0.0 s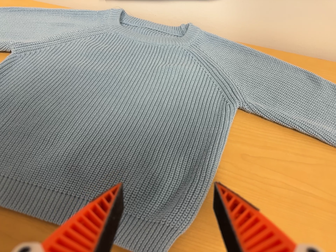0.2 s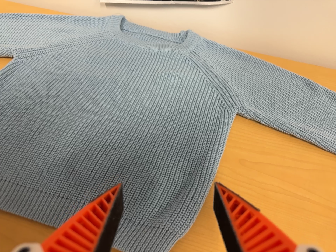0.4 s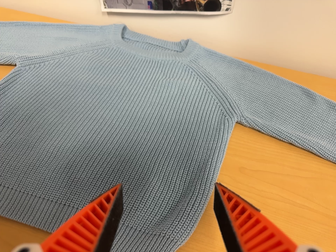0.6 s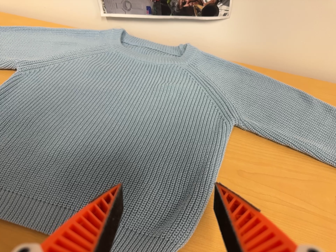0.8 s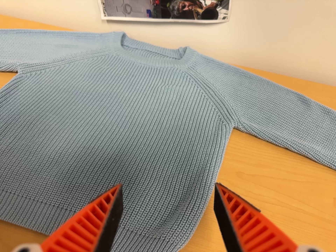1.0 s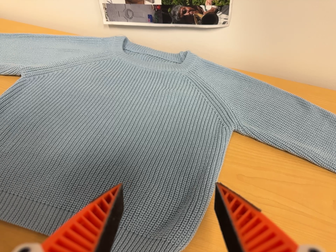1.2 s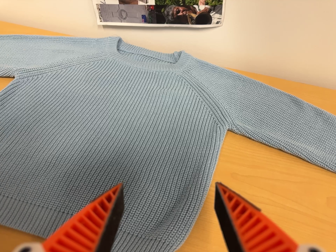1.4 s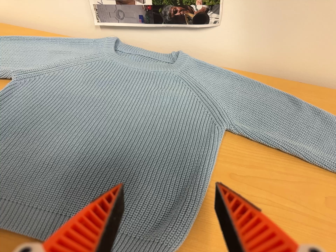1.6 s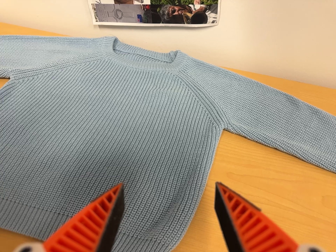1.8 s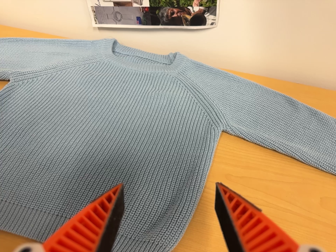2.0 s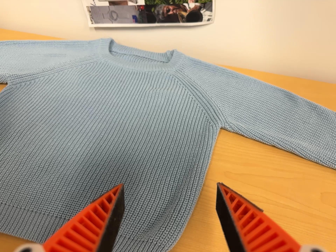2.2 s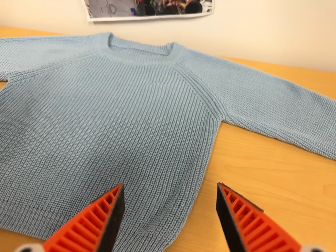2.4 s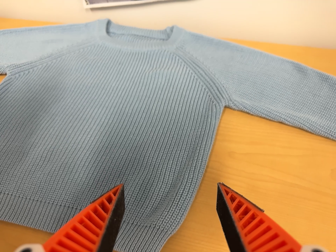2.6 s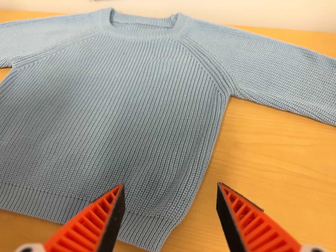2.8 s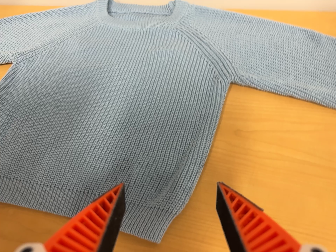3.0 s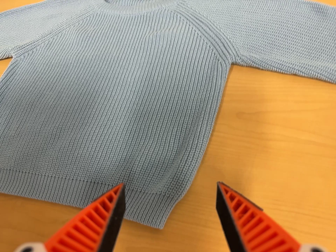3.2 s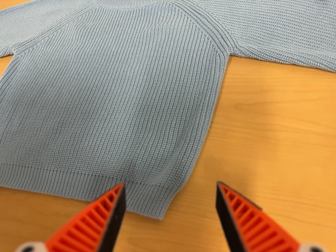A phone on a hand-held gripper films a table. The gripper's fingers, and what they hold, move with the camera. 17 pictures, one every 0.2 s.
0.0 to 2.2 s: The camera shifts only a little, or ends up much as it began.
2.2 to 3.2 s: The camera travels to its right, about 5 cm. Its aim tips toward the bottom of its view by about 15 degrees, and the scene shifts upward. It rolls about its line of sight by about 10 degrees, and the scene rotates counterclockwise.
The film runs backward here.
